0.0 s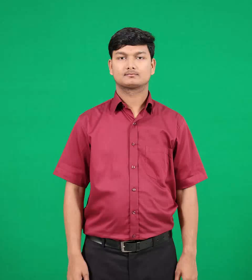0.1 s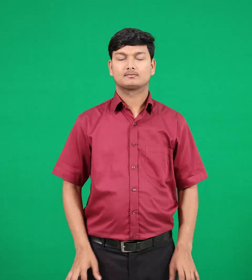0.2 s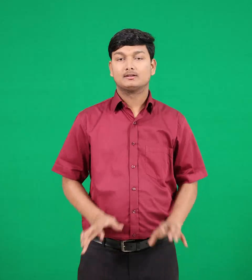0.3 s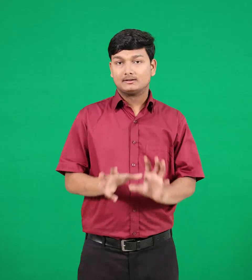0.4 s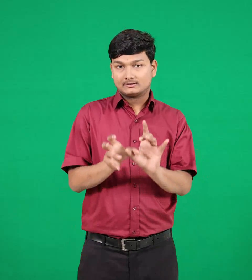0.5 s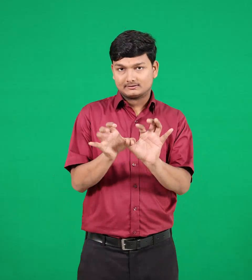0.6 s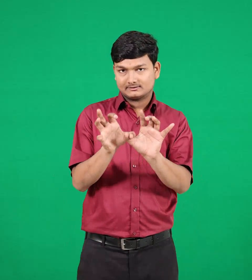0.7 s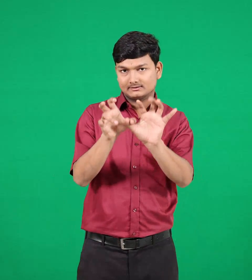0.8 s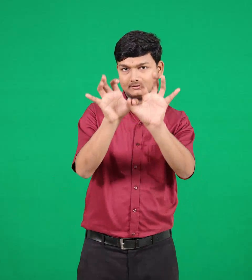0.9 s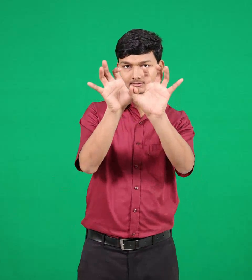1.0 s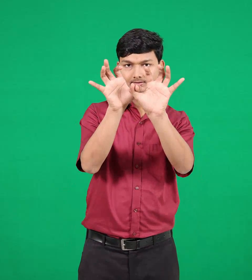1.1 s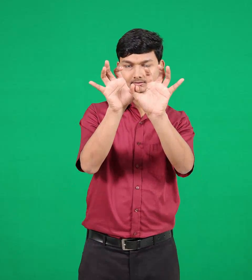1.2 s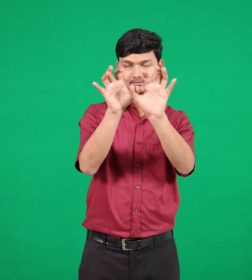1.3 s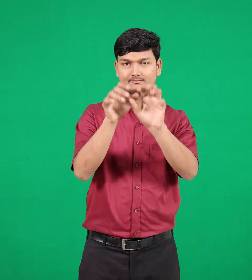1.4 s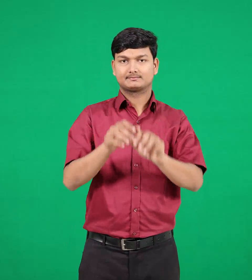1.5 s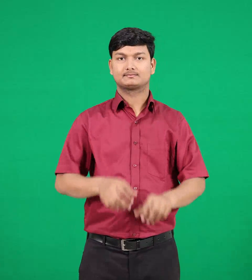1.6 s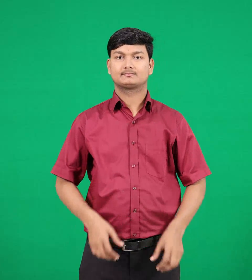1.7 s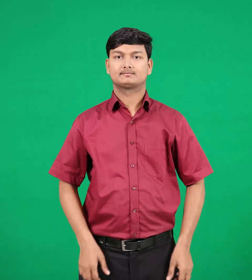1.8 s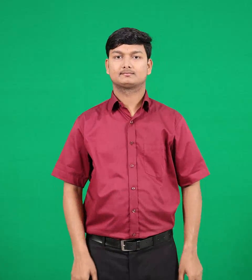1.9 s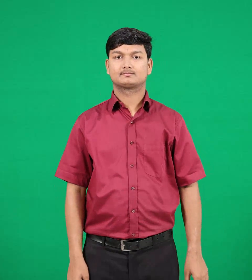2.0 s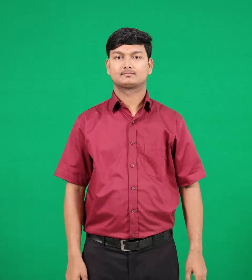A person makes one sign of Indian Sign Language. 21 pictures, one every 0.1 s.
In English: spider
